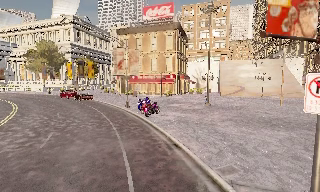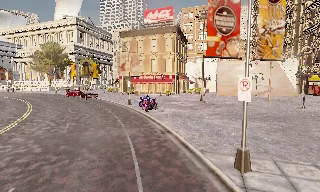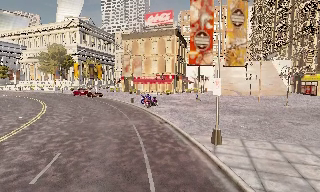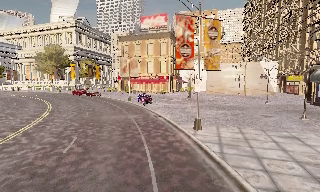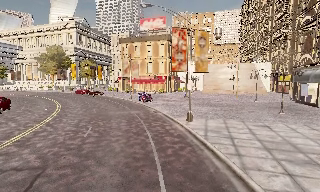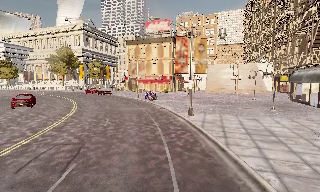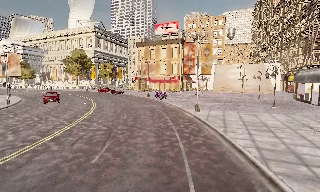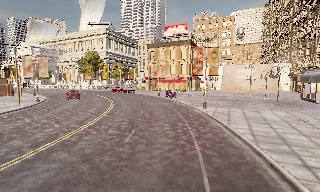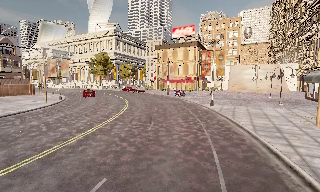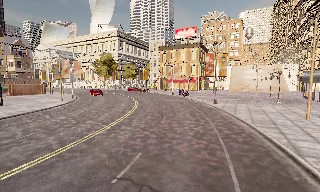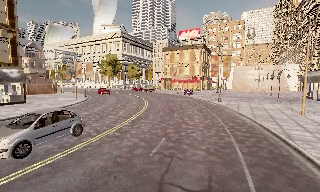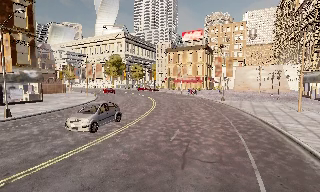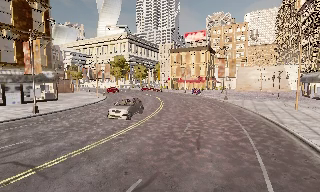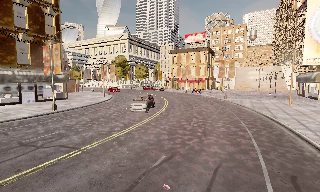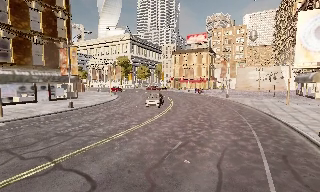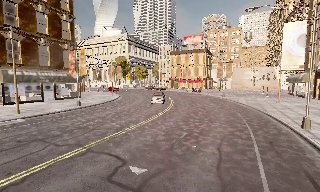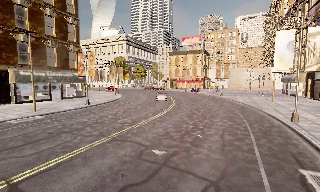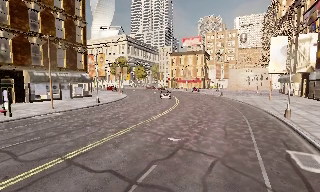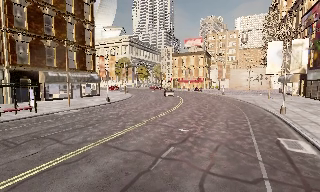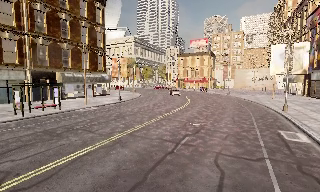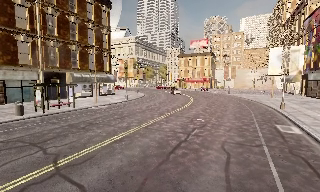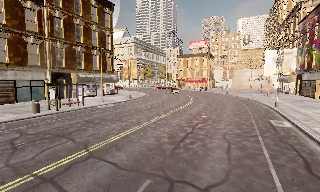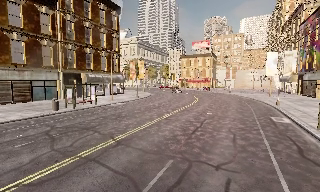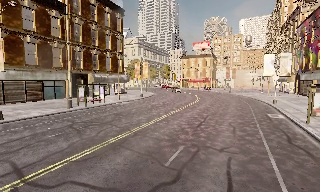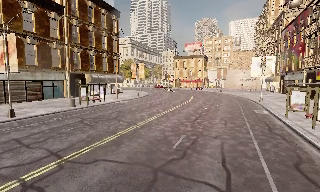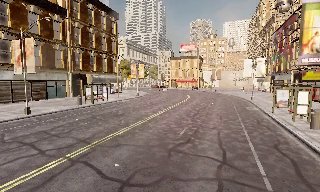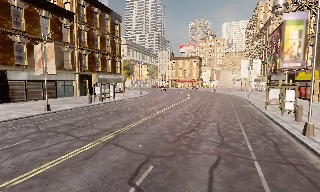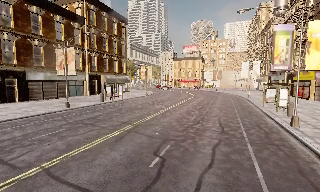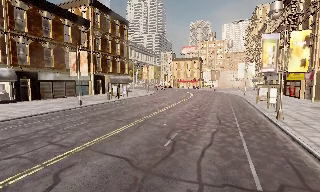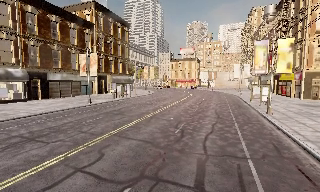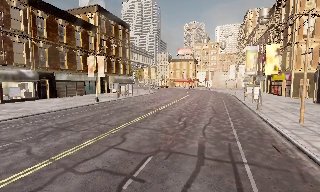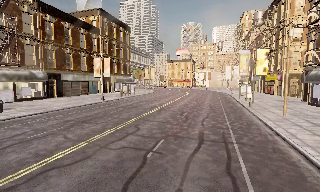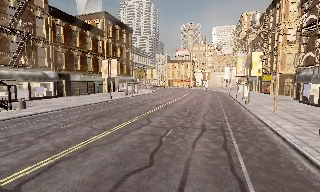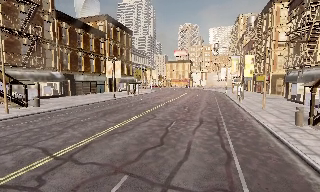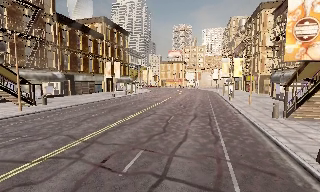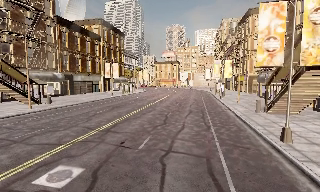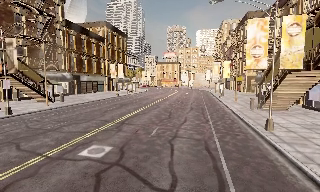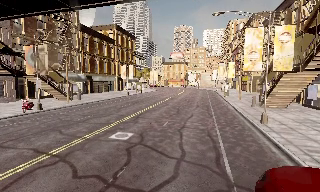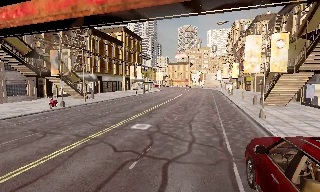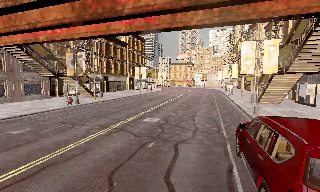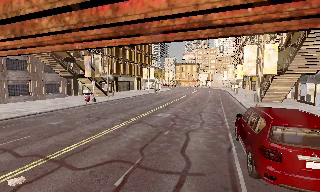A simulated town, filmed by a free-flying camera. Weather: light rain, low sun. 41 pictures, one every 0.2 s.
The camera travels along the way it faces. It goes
backward.
0.0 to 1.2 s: The camera travels backward, about 13 m, so what stands in front gets smaller.
1.2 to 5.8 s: The camera travels backward and to its left, about 40 m, so what stands in front gets smaller.
5.8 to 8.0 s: The camera travels backward, about 20 m, so what stands in front gets smaller.
The film runs backward here.
